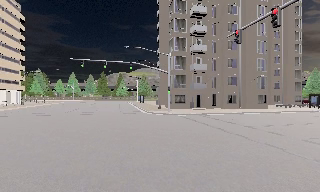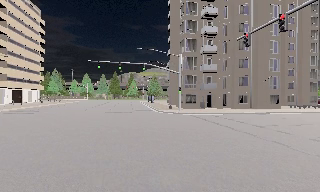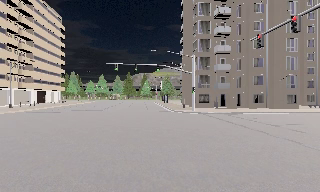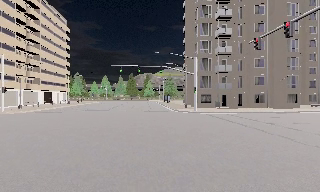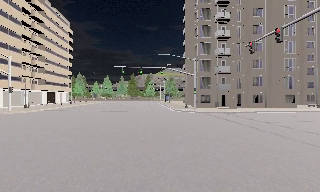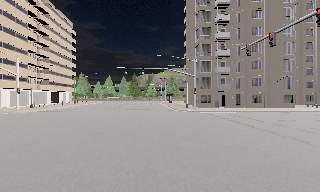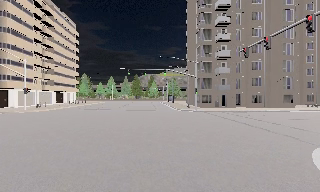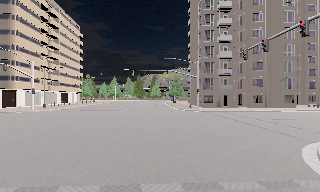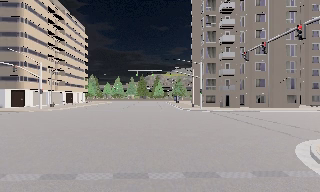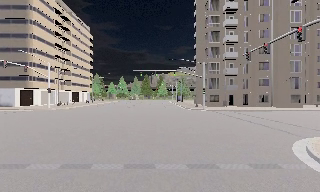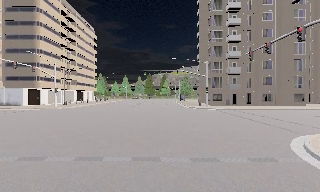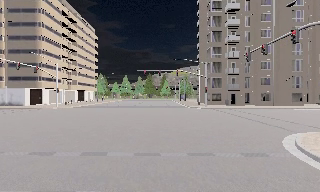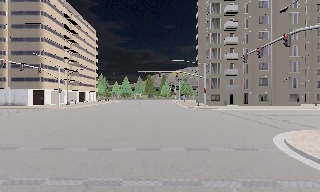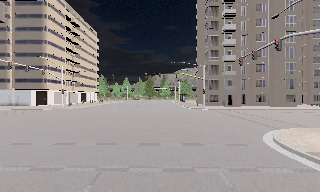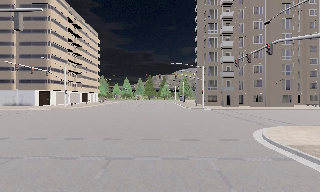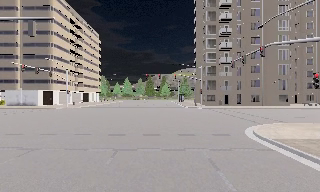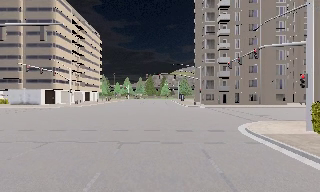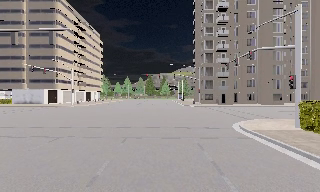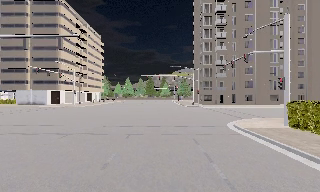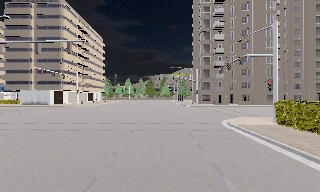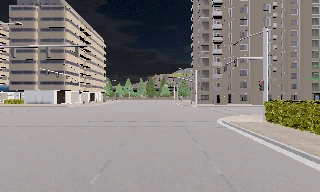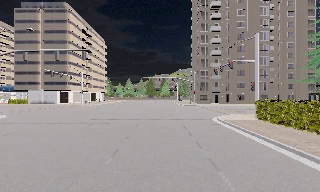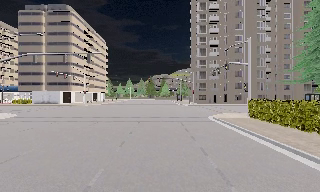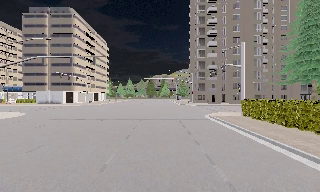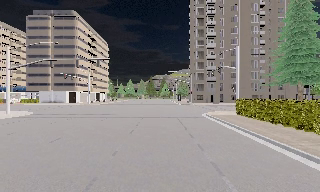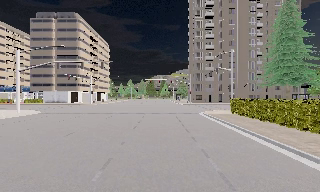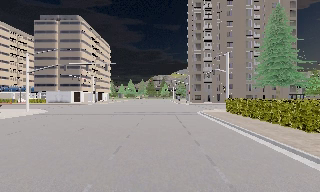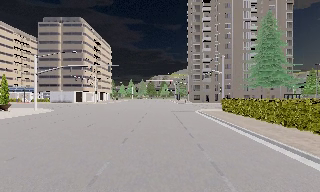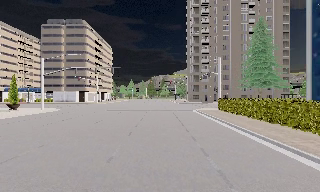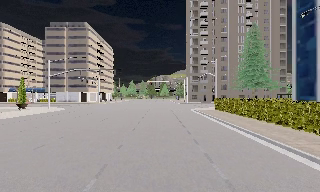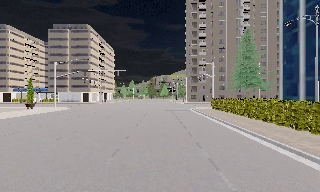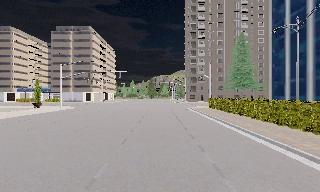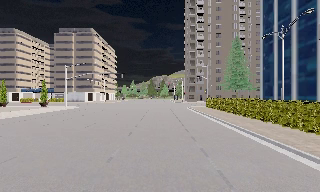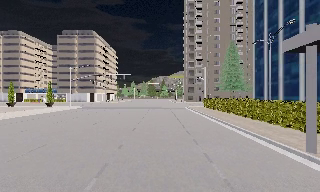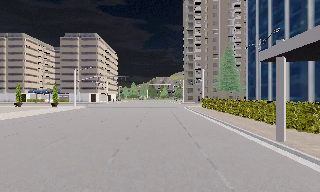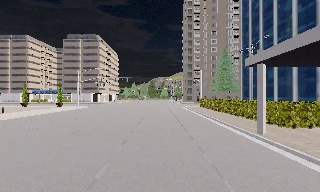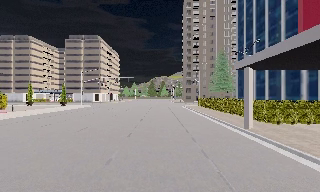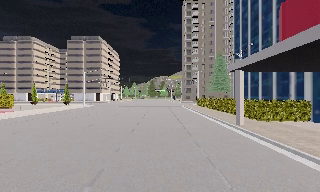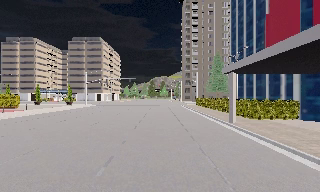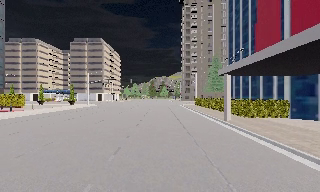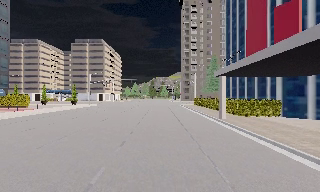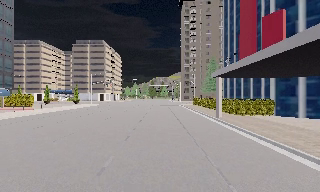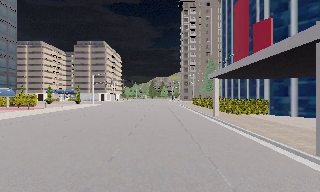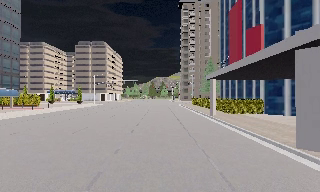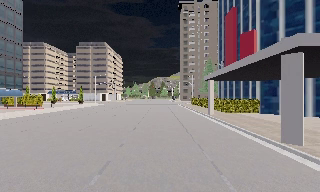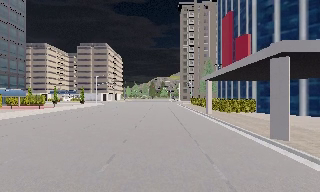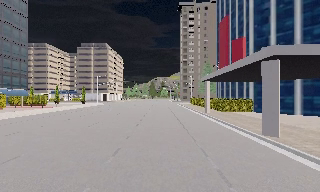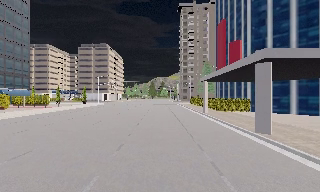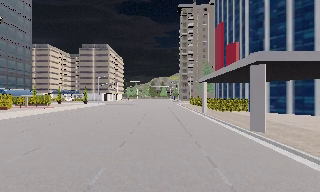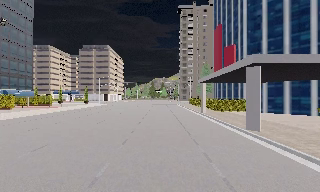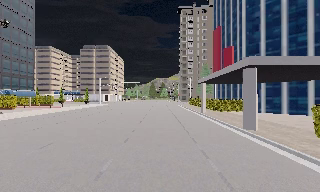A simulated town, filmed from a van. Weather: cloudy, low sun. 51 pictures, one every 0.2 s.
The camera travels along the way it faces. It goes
backward.
0.0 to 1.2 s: The scene slides to the right, as the camera pans about 10 degrees to its left. It travels backward, about 5 m, so what stands in front gets smaller.
1.2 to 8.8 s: The camera travels backward, about 40 m, so what stands in front gets smaller.
8.8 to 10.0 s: The camera travels backward, about 3.5 m, so what stands in front gets smaller. It loses speed.
The film runs backward here.
